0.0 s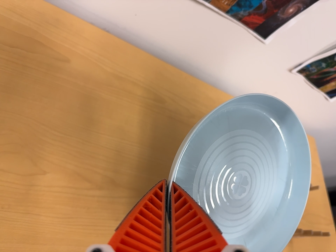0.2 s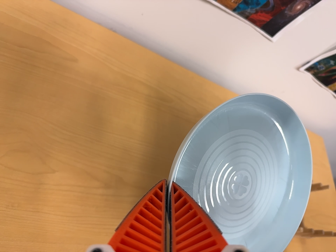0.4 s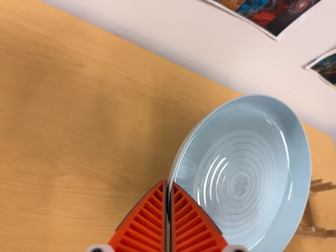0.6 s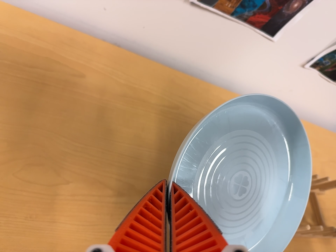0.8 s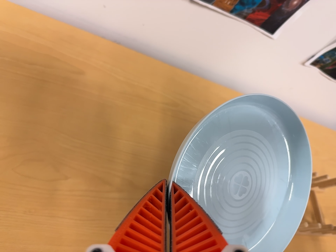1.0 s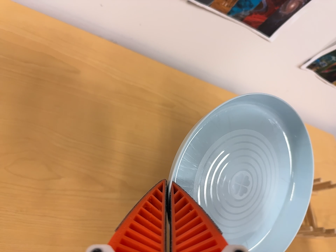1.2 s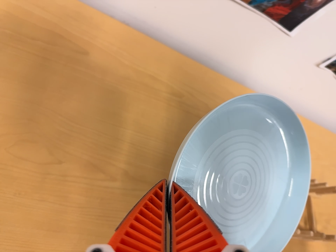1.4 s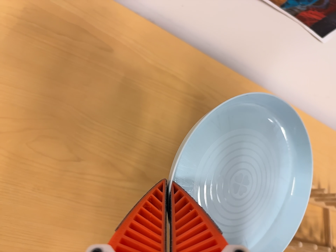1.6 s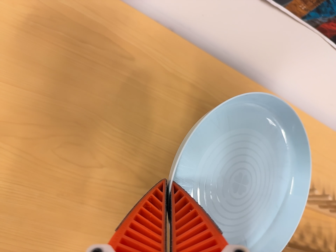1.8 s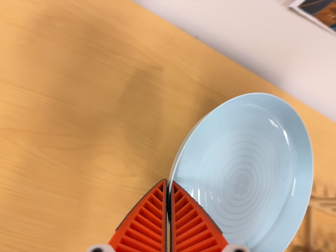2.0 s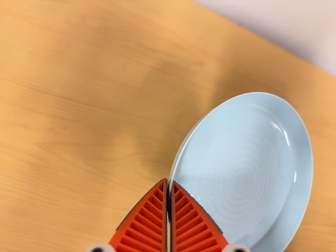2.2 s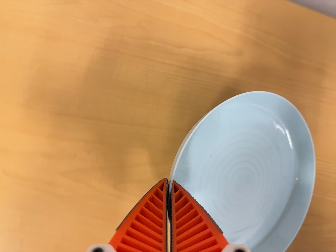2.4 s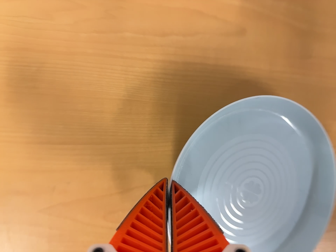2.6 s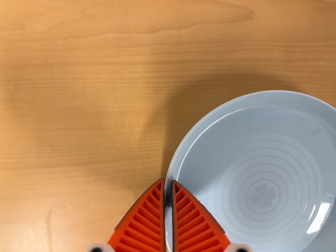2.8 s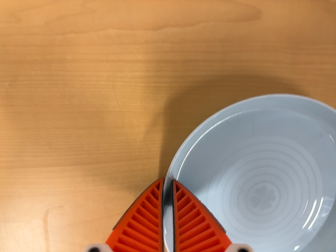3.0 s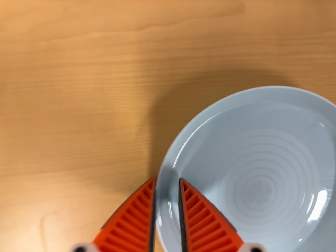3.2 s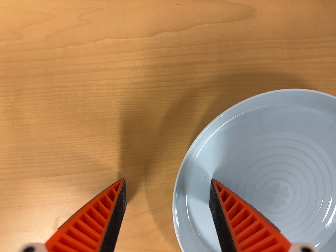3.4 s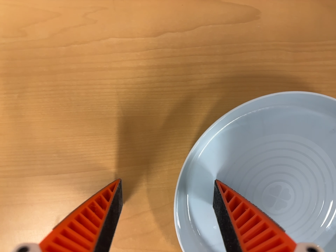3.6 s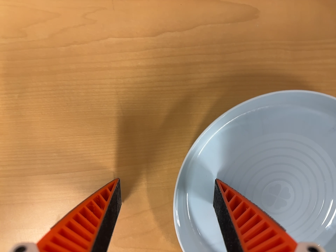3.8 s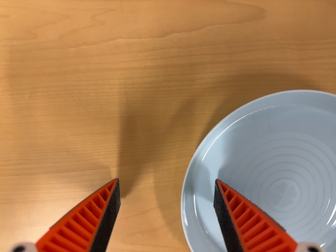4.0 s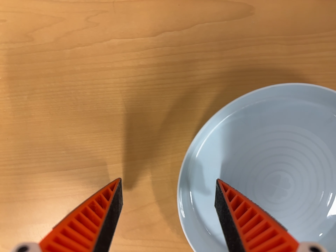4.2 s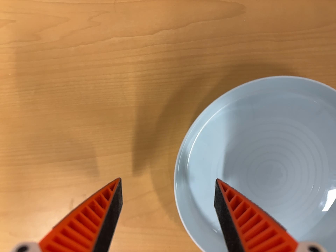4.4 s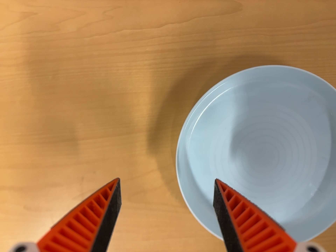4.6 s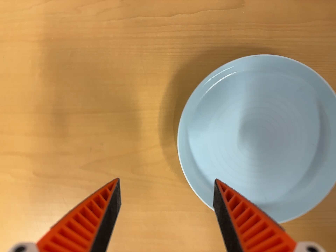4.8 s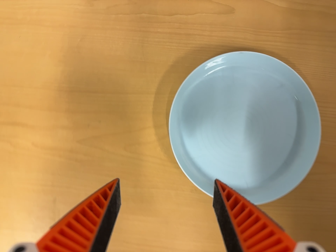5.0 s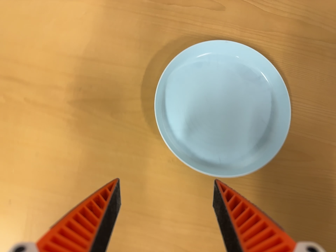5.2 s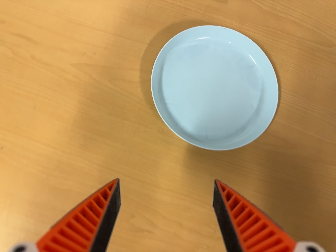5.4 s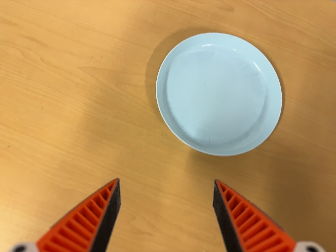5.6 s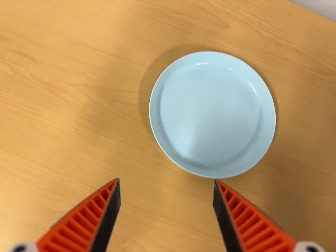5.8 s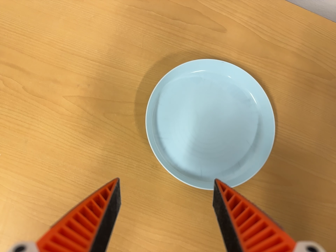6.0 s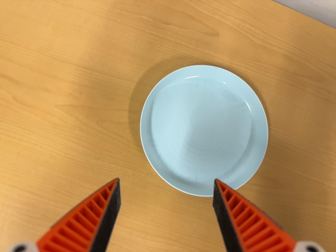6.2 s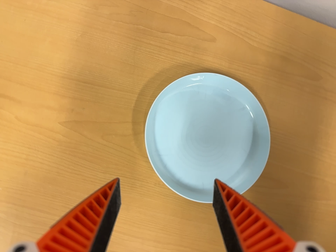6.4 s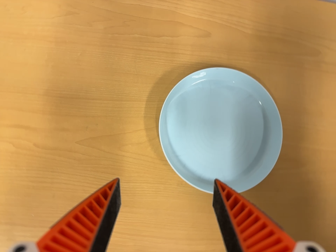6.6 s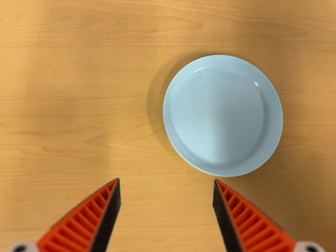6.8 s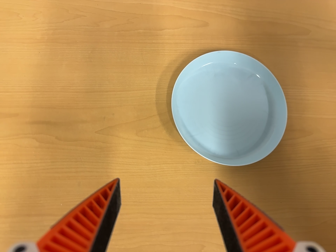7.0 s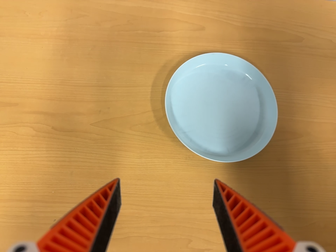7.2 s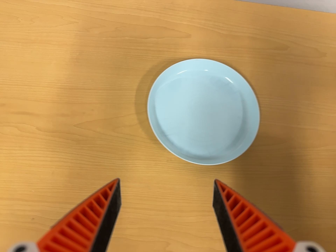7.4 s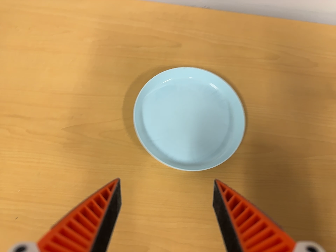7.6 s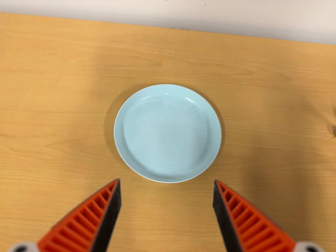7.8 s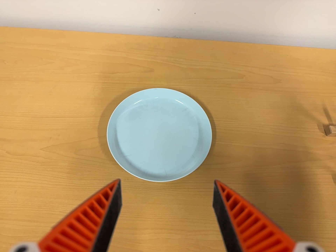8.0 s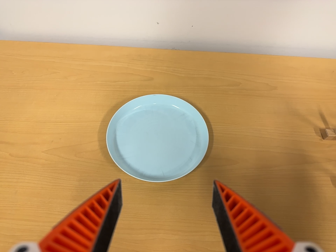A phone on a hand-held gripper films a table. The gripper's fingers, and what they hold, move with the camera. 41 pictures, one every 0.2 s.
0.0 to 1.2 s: The camera shifts only a little, or ends up much as it began.
1.2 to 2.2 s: The scene slides to the right, as the camera pans about 20 degrees to its left. It travels toward the top of its view, to its left and forward, about 18 cm. Its aim tips toward the bottom of its view by about 15 degrees.
2.2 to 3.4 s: The camera pans to its left by about 10 degrees. It travels toward the top of its view, forward and to its right, about 14 cm. Its aim tips toward the bottom of its view by about 15 degrees. It rolls about its line of sight by about 10 degrees, and the scene rotates counterclockwise.
3.4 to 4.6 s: The camera travels toward the bottom of its view and backward, about 10 cm.
4.6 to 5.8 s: The camera travels toward the bottom of its view and backward, about 16 cm. Its aim tips toward the top of its view by about 15 degrees. It rolls about its line of sight by about 20 degrees, and the scene rotates clockwise.
5.8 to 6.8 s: The camera travels to its left, about 6 cm. It rolls about its line of sight by about 20 degrees, and the scene rotates counterclockwise.
6.8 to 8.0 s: The camera travels to its right and toward the bottom of its view, about 20 cm, so close, fixed things drift to the left. Its aim tips toward the top of its view by about 20 degrees.
The film runs backward here.
